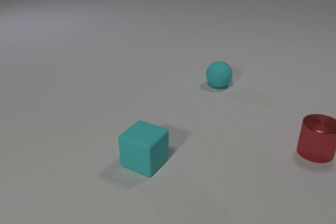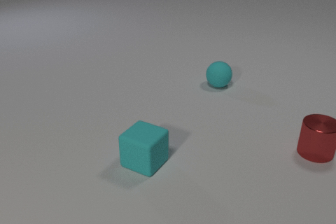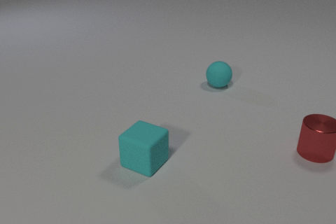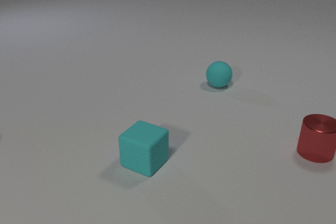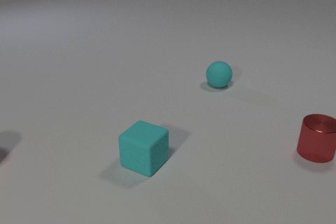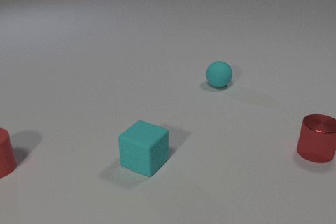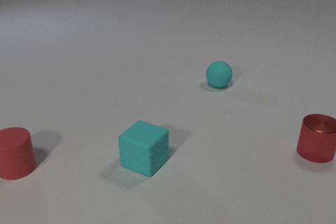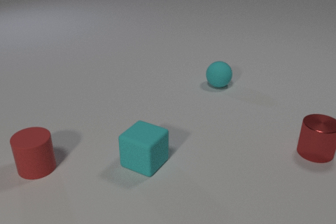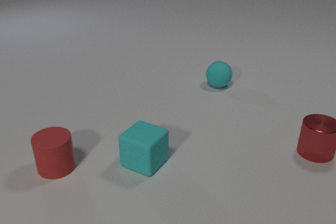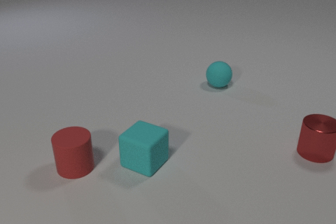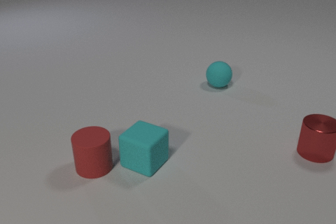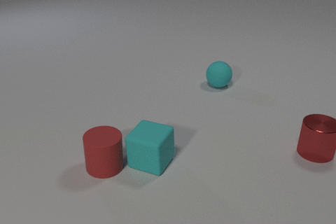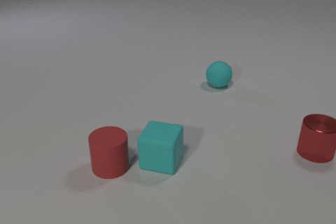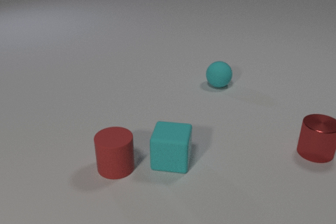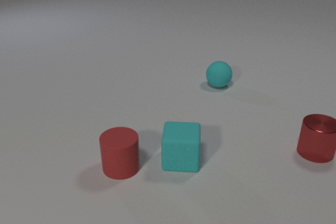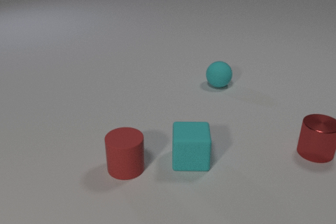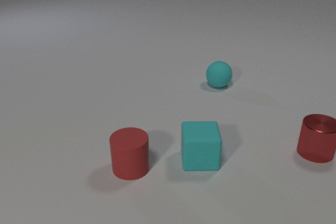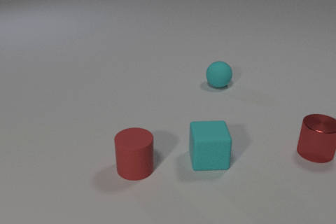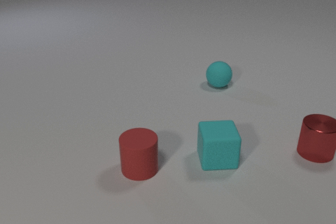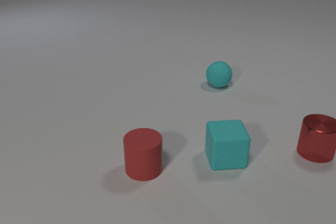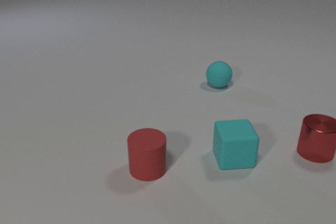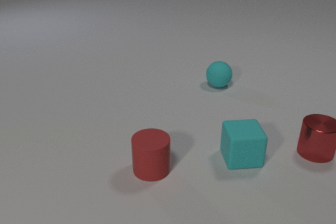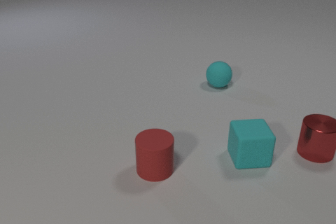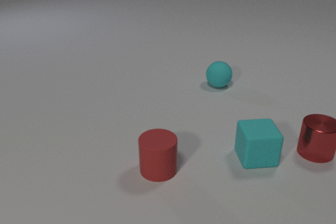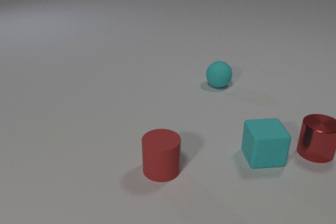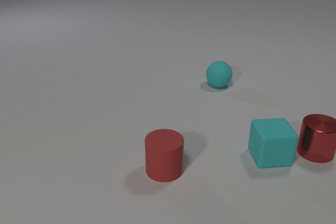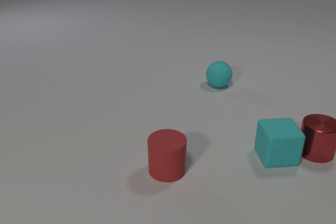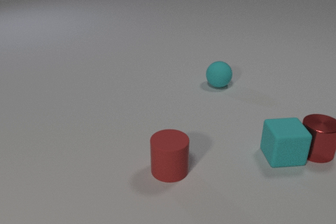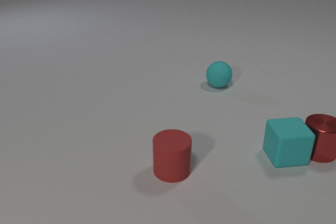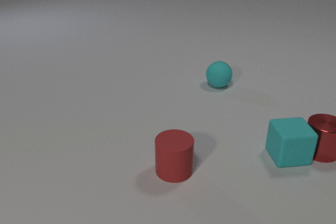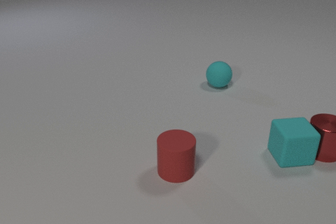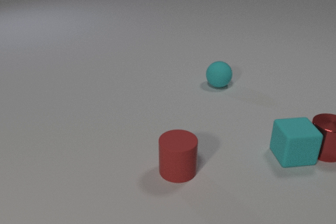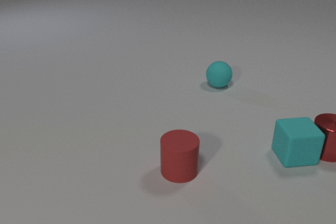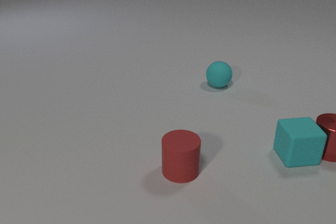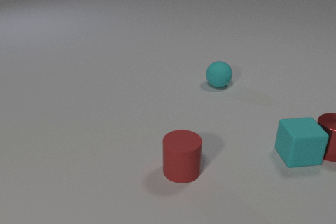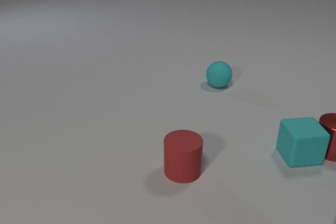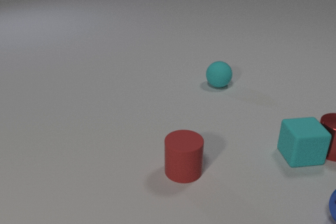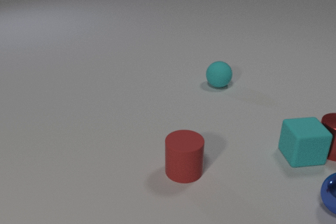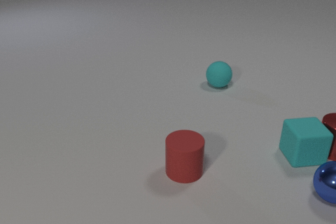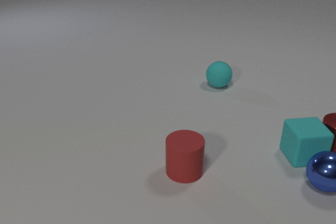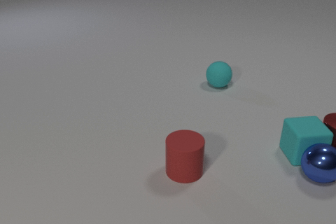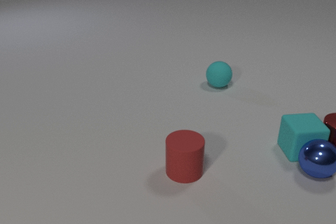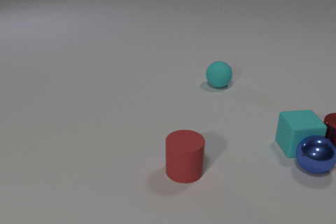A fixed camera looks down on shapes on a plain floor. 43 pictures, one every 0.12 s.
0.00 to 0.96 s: The red rubber cylinder comes in at the left edge, slides to the right.
0.96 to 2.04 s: The red rubber cylinder slides to the right. The cyan rubber cube slides to the right, spins counterclockwise seen from above by about 30 degrees, its near face sliding to the right. The red rubber cylinder and the cyan rubber cube collide.
2.04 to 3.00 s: The red rubber cylinder slides to the right. The cyan rubber cube slides to the right.
3.00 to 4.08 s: The red rubber cylinder slides to the right. The cyan rubber cube slides to the right. The red metal cylinder slides to the right and away from the camera. The cyan rubber cube and the red metal cylinder collide.
4.08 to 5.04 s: The cyan rubber cube slides away from the camera. The blue metal sphere comes in at the right edge, rolls away from the camera and to the left. The cyan rubber cube and the blue metal sphere collide.
How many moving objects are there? 4.
Are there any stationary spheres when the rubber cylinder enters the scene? yes.
What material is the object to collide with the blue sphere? rubber.
